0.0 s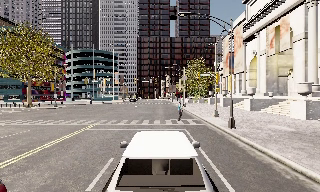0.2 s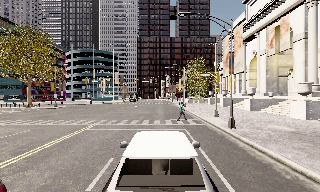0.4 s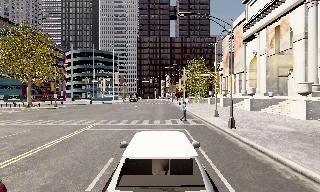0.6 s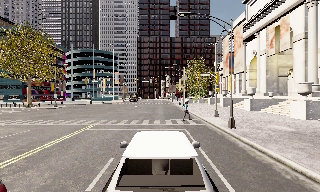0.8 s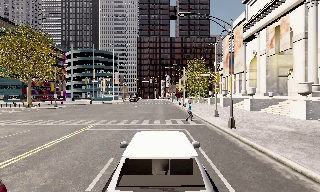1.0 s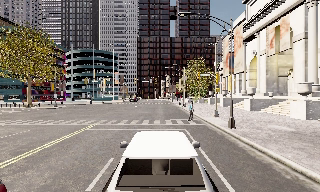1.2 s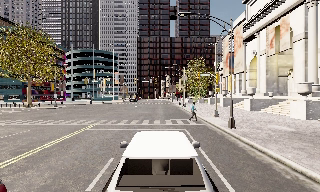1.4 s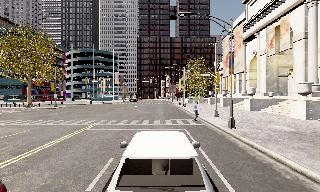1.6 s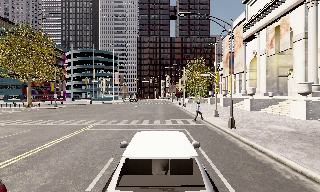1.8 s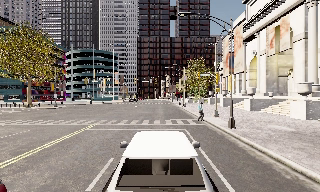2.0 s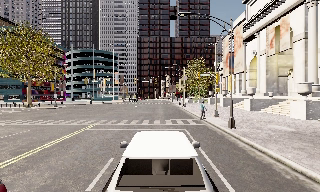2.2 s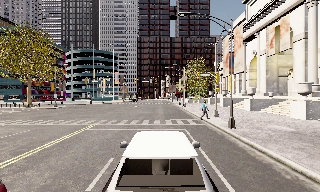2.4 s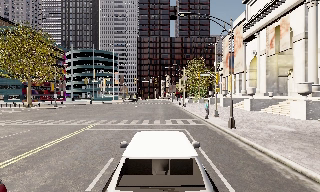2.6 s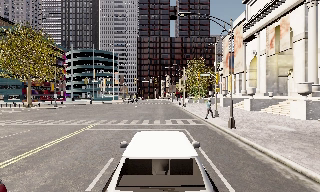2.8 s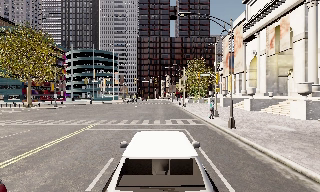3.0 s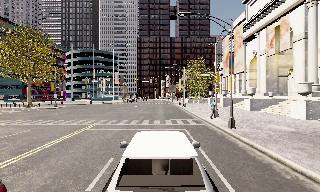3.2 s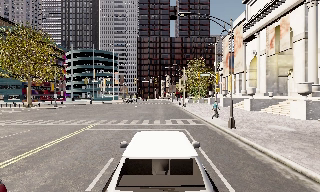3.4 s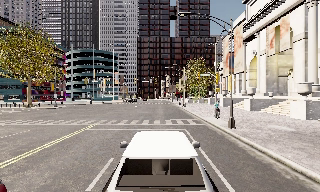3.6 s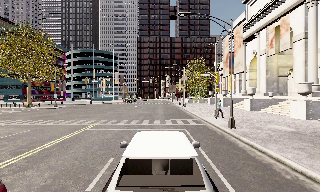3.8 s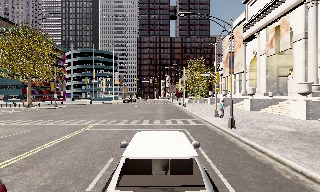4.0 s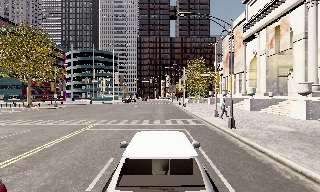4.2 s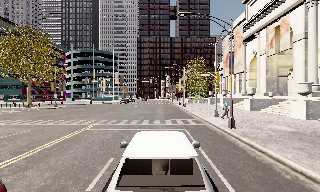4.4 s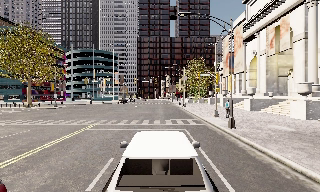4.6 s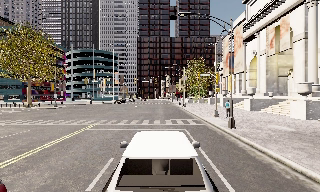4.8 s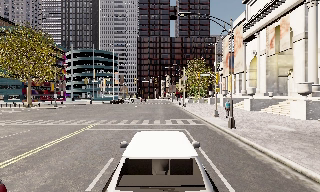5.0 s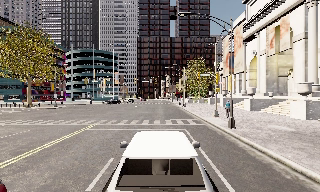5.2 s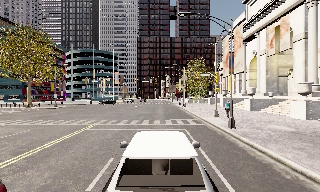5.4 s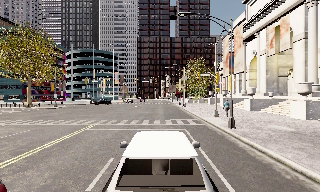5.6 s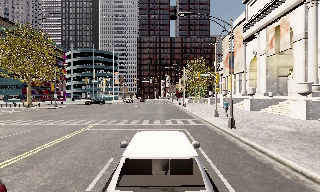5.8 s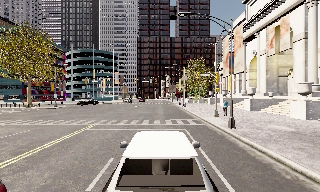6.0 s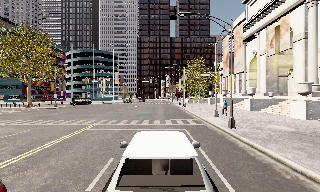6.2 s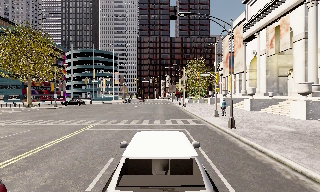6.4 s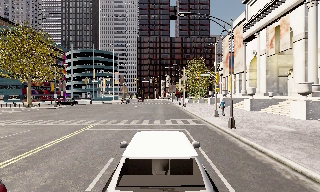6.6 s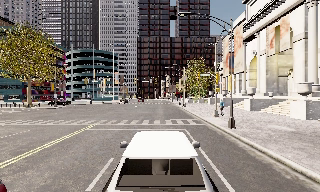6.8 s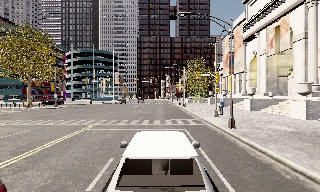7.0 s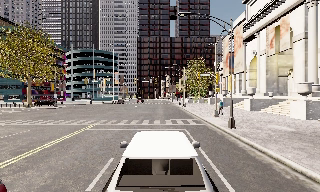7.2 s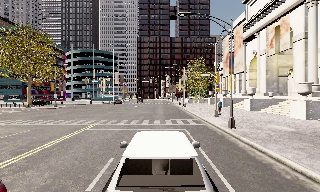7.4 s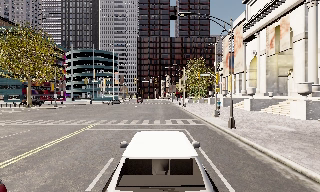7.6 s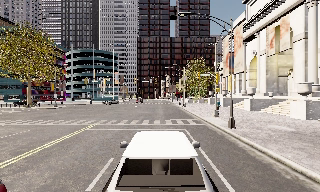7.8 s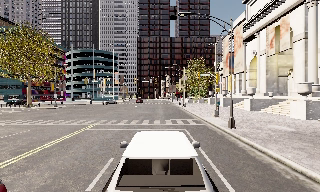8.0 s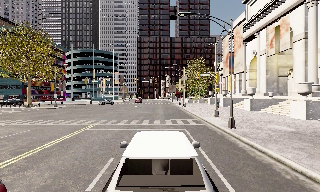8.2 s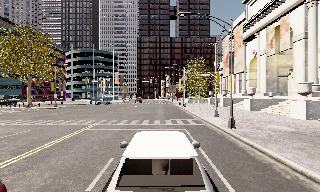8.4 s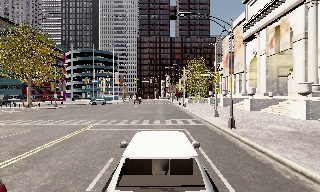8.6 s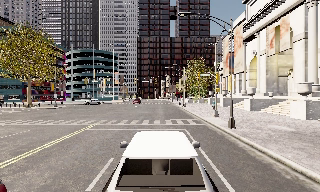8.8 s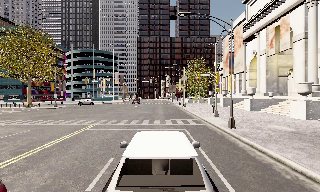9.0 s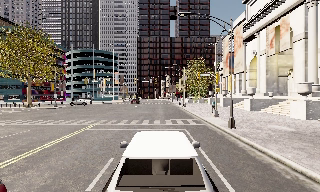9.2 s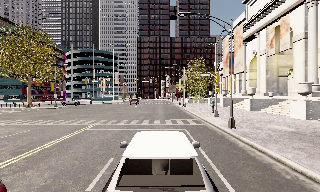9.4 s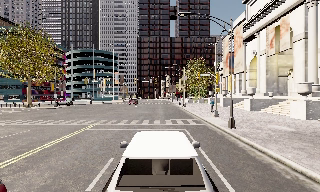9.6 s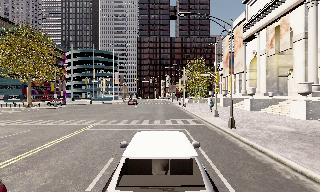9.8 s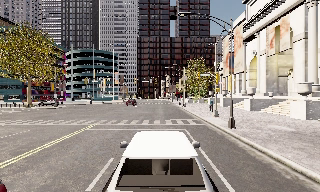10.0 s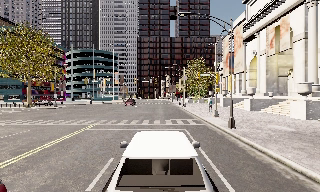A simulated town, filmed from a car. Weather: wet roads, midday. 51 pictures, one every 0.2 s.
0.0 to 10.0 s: The camera keeps its place and its aim.
The film runs forward here.
